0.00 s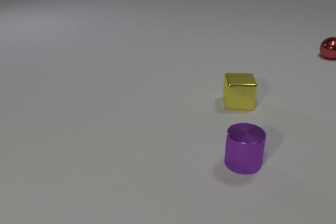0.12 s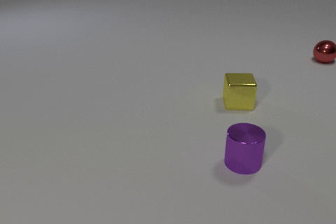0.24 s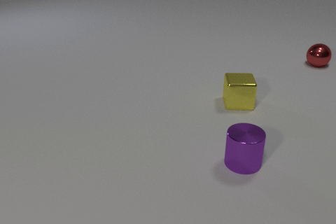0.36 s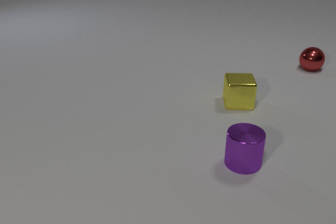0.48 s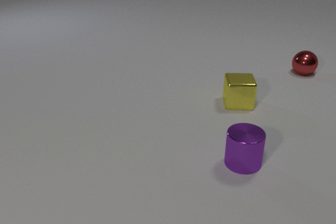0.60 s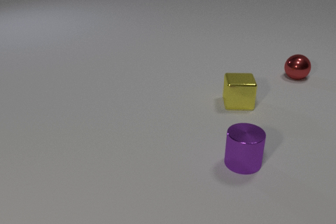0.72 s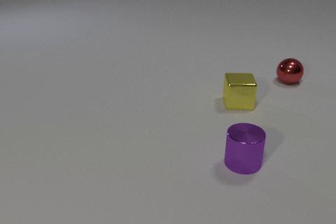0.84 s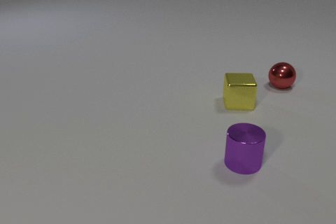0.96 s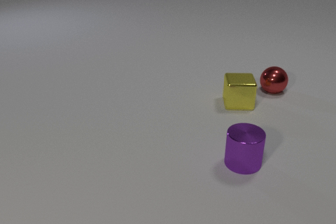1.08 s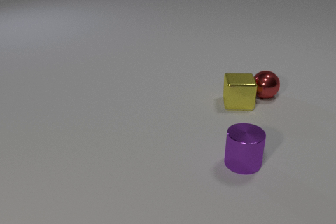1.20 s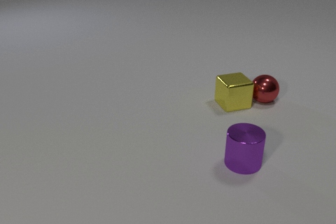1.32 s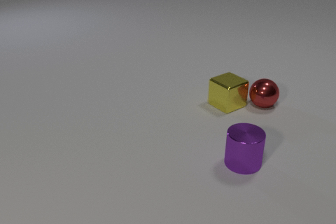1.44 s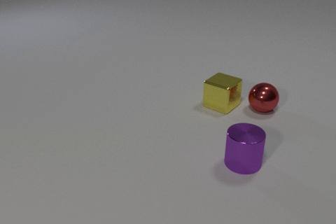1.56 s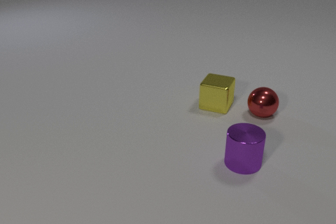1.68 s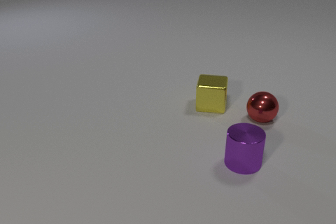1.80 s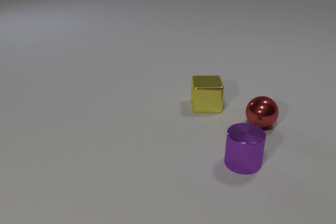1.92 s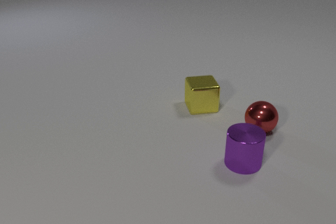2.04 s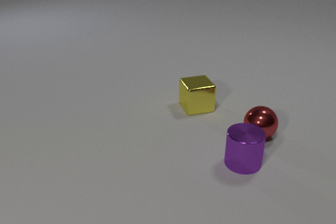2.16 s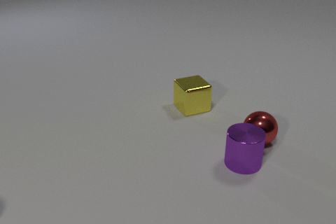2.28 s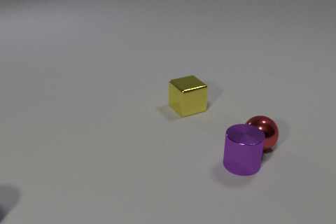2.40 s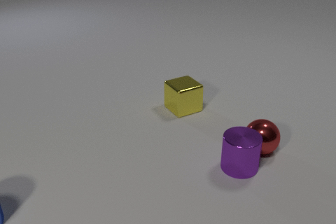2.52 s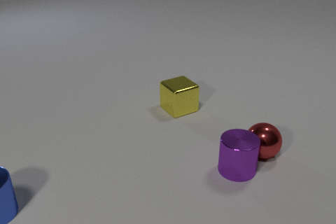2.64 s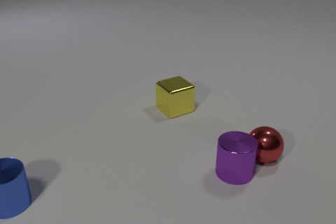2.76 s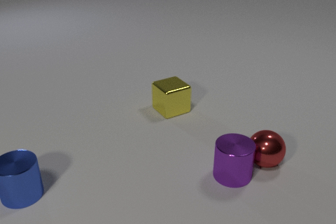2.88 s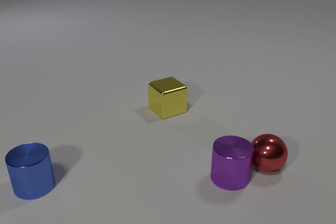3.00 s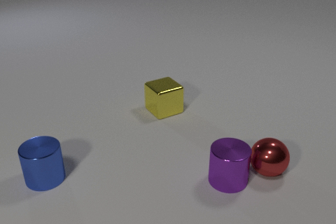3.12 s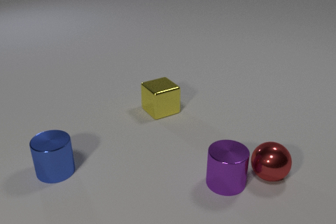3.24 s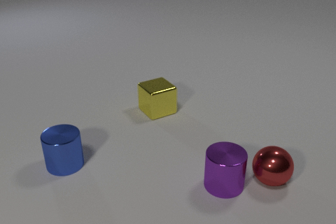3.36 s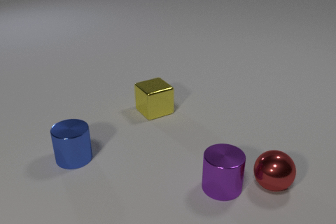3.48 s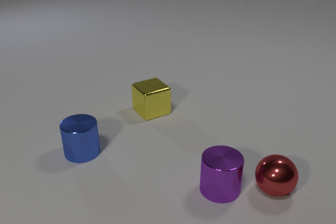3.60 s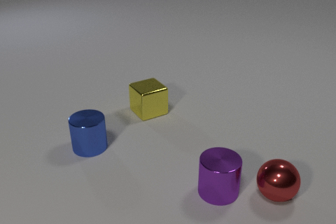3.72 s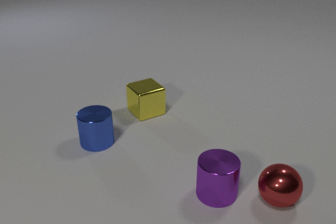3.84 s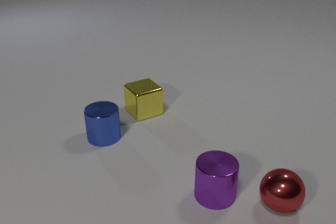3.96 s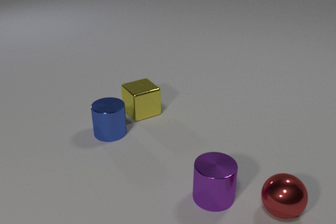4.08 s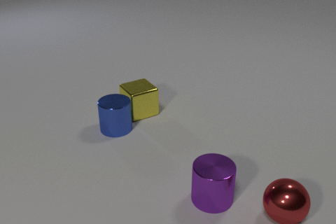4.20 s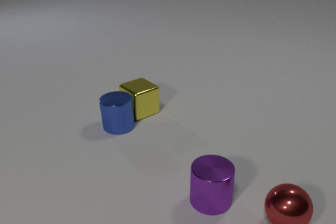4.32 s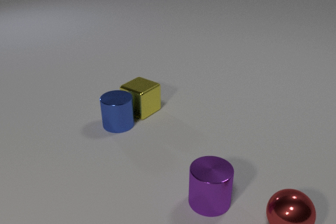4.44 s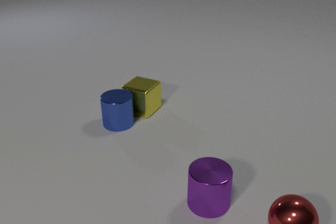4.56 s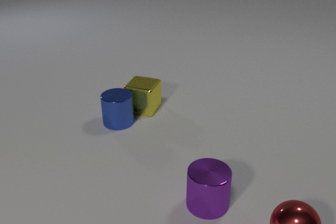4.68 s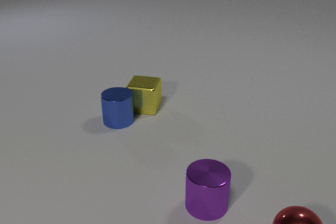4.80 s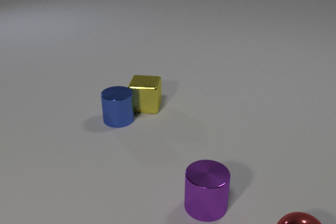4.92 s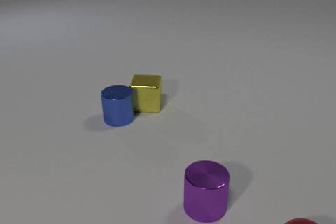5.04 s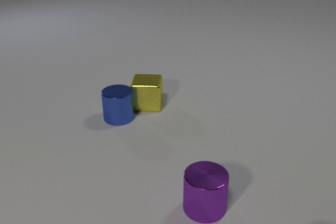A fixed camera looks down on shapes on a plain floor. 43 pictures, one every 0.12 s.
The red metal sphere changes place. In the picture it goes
toward the camera.
The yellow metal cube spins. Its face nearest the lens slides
to the right.
0.00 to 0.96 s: The red metal sphere rolls toward the camera and to the left.
0.96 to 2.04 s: The red metal sphere rolls toward the camera. The yellow metal cube slides to the left, spins so that its near face slides to the right, counterclockwise seen from above. The red metal sphere and the yellow metal cube collide.
2.04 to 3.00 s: The red metal sphere rolls toward the camera. The yellow metal cube slides to the left. The purple metal cylinder slides toward the camera and to the left. The blue metal cylinder comes in at the left edge, slides to the right and away from the camera. The red metal sphere and the purple metal cylinder collide.
3.00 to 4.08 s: The red metal sphere rolls toward the camera. The yellow metal cube slides to the left. The purple metal cylinder slides toward the camera and to the left. The blue metal cylinder slides to the right and away from the camera.
4.08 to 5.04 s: The red metal sphere rolls toward the camera, leaves at the bottom edge. The yellow metal cube slides away from the camera and to the right, spins counterclockwise seen from above by about 60 degrees, its near face sliding to the right. The purple metal cylinder slides toward the camera. The blue metal cylinder slides away from the camera. The yellow metal cube and the blue metal cylinder collide.
What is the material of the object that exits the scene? metal.
What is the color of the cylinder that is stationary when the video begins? purple.
How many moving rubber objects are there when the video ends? 0.
